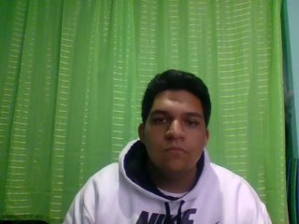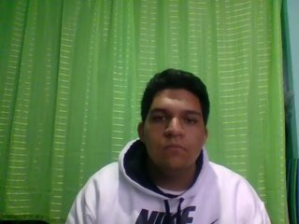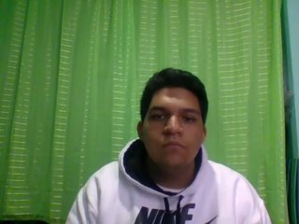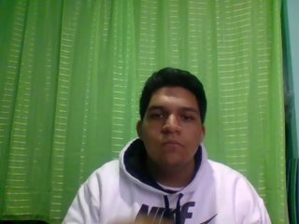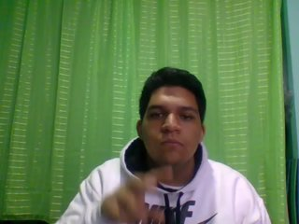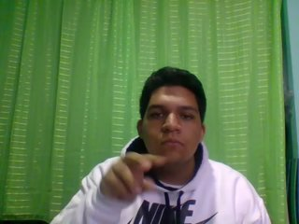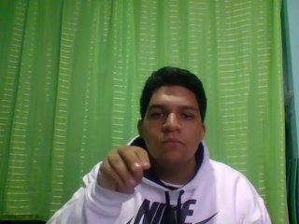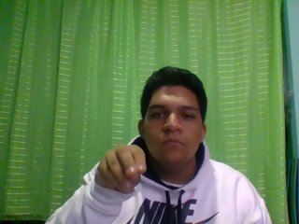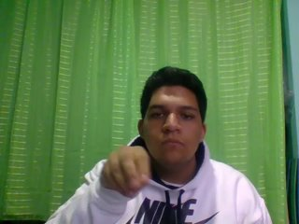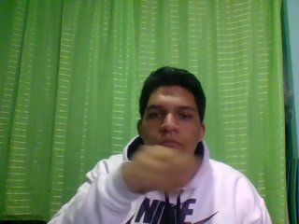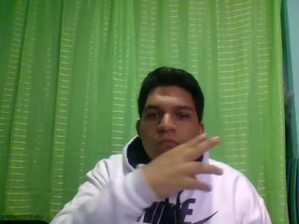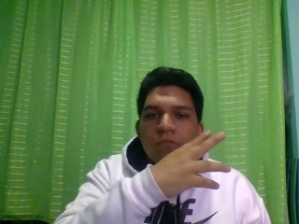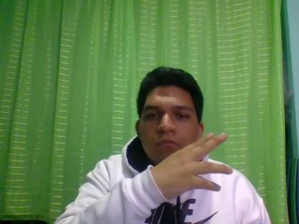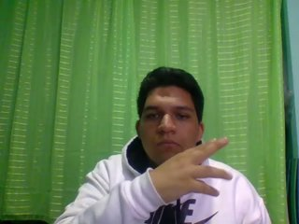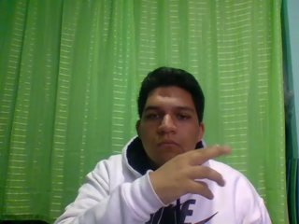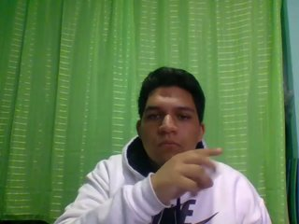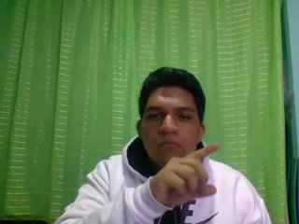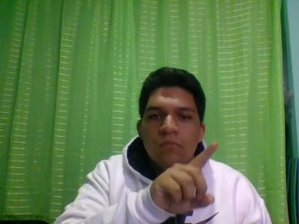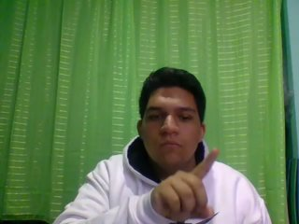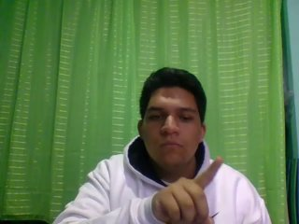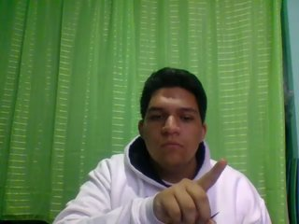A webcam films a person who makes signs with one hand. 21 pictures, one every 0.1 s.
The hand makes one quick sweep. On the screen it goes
to the right.
0.0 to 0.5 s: Non-gesture.
0.6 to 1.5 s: On the screen the hand sweeps to the right. The name of the sign: Throw left.
1.6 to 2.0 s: Pointing with one finger.
